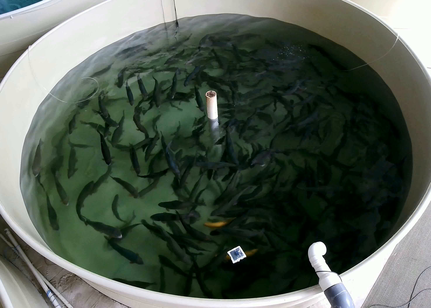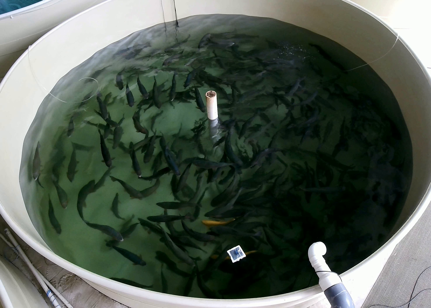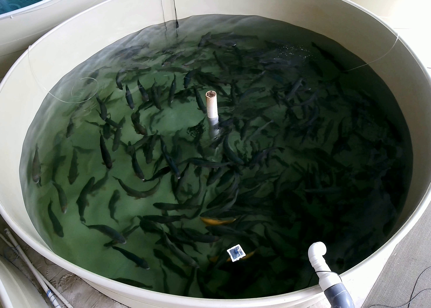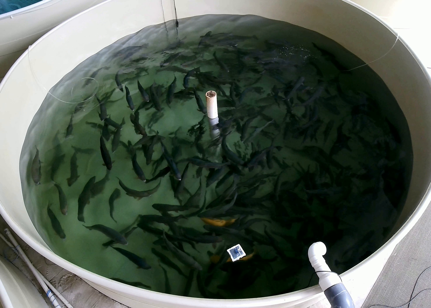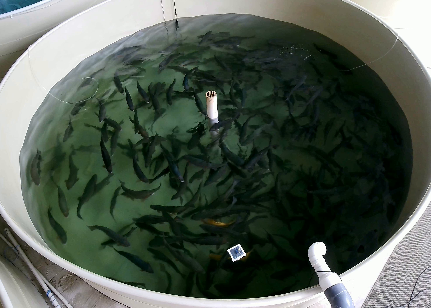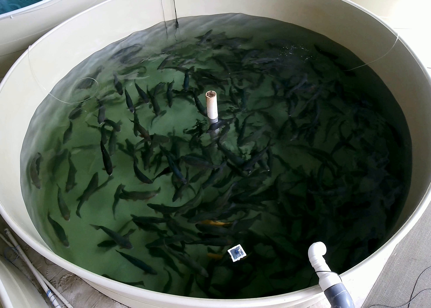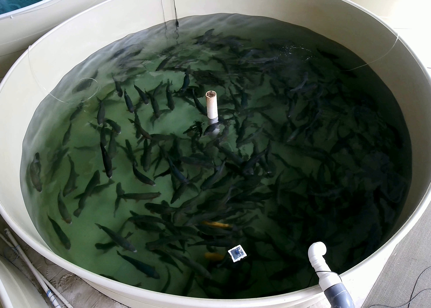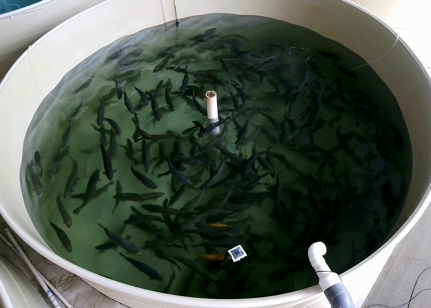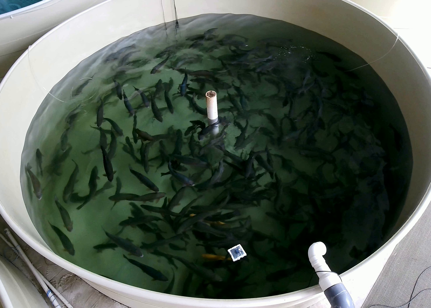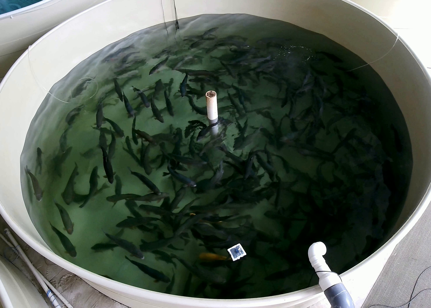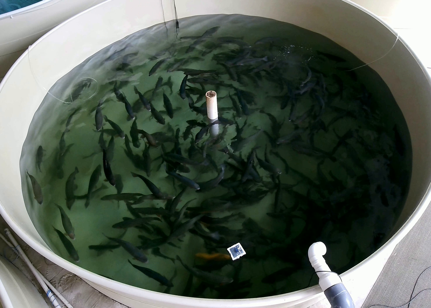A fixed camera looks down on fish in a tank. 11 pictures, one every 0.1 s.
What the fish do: Foraging.
